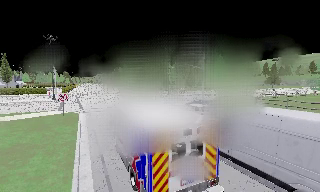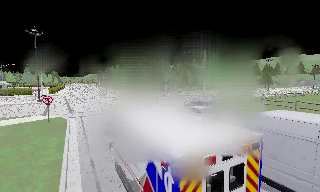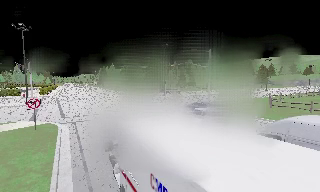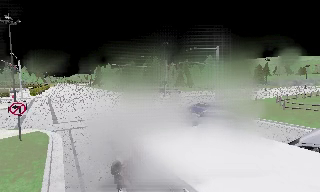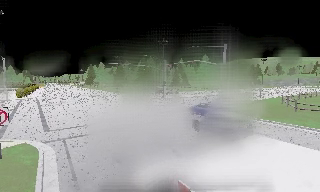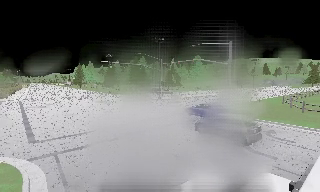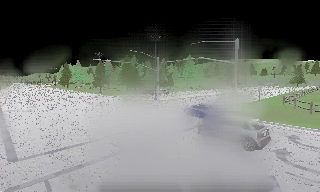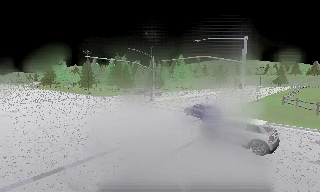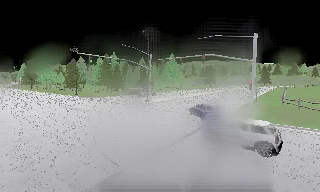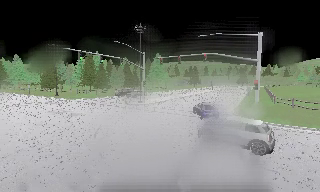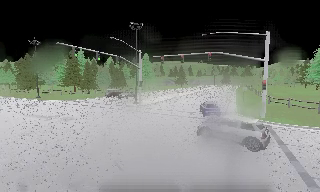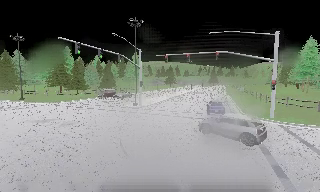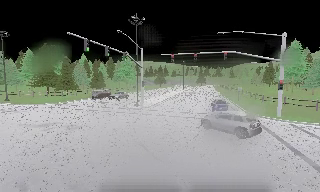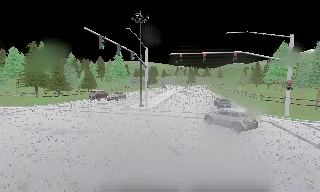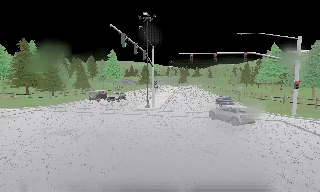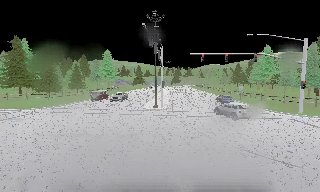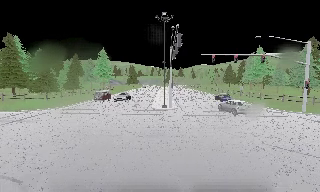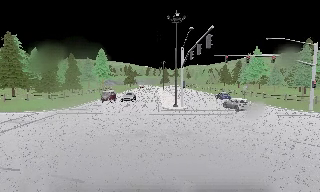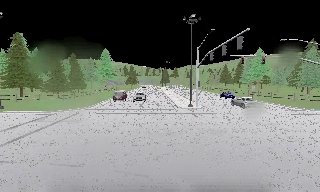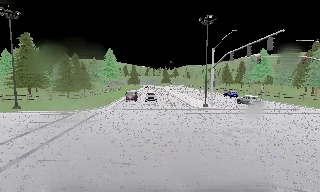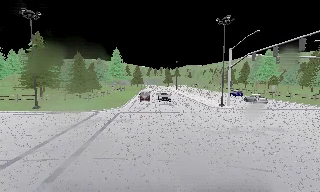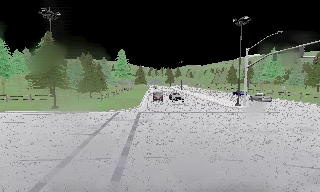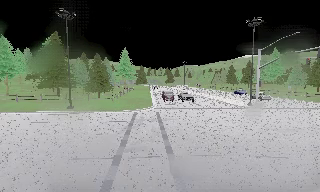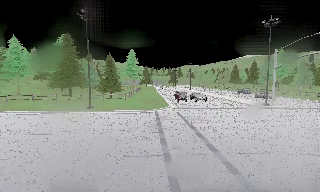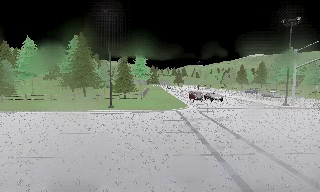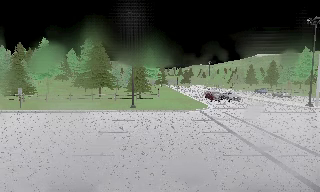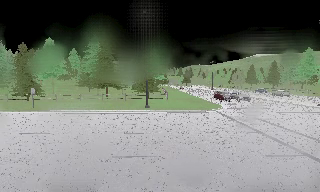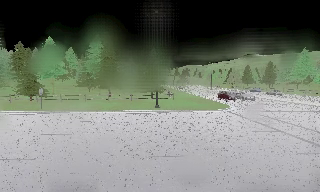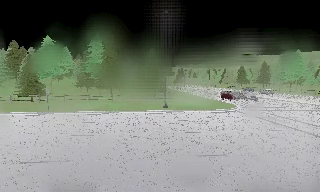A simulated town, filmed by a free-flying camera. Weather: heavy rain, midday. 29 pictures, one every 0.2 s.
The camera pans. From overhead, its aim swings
clockwise.
0.0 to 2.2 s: The camera pans to its right, which is clockwise from overhead, by about 45 degrees. It travels forward and to its left, about 25 m.
2.2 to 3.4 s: The camera pans to its right, which is clockwise from overhead, by about 20 degrees. It travels to its left, about 14 m, so close, fixed things drift to the right.
3.4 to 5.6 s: The camera travels to its left, about 25 m, so close, fixed things drift to the right.
The film runs forward here.
